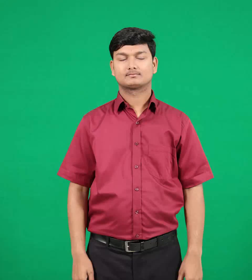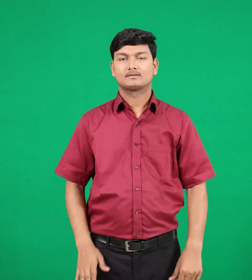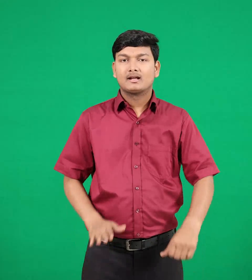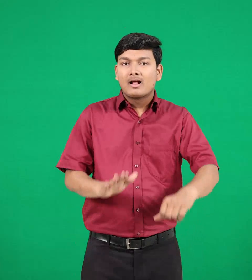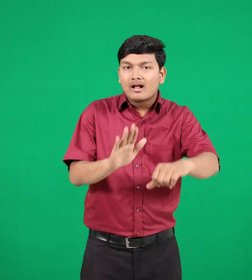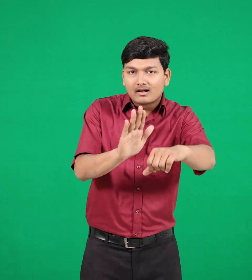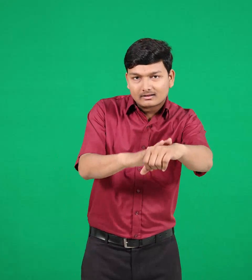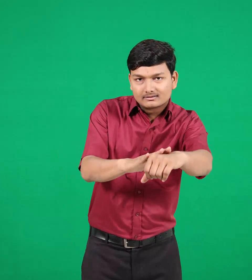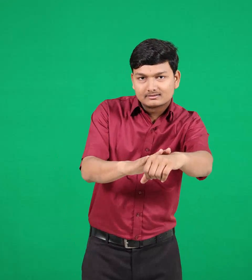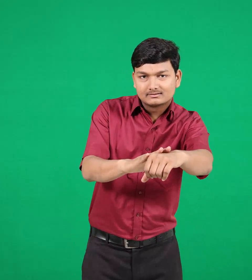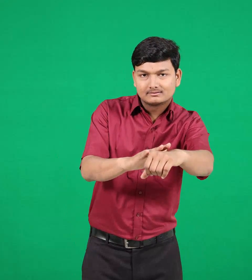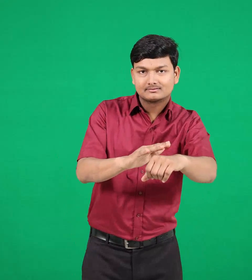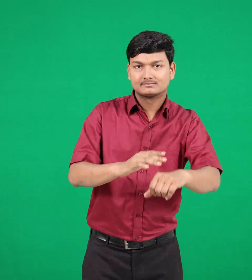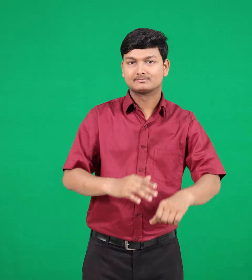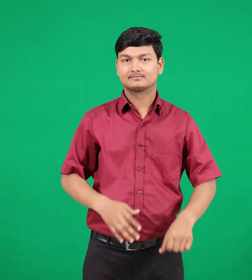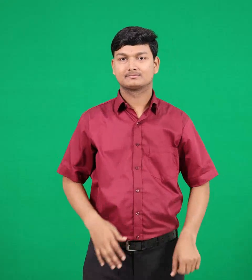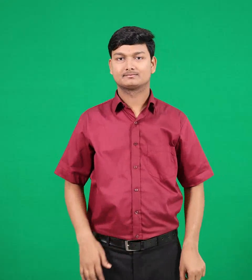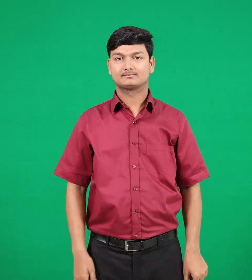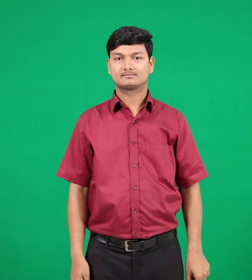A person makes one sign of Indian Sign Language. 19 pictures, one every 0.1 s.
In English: touch
